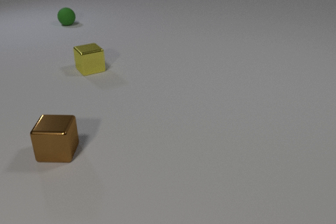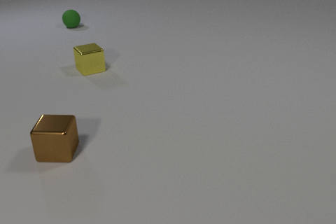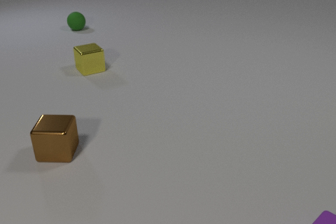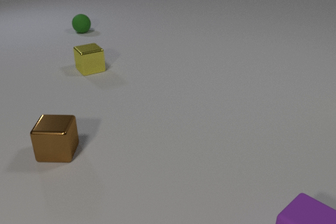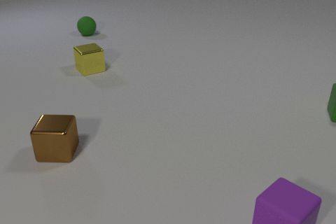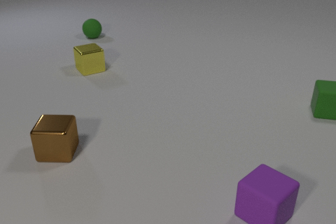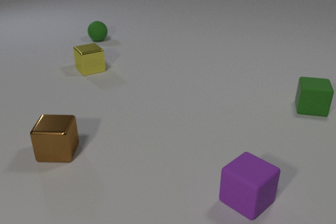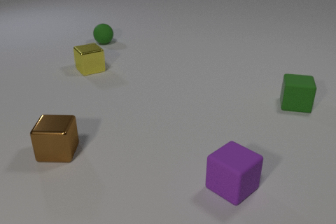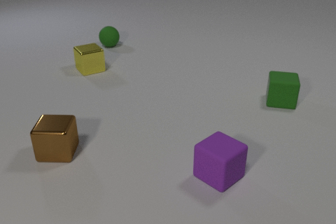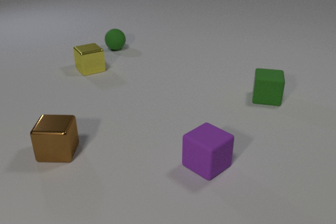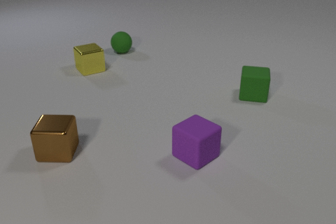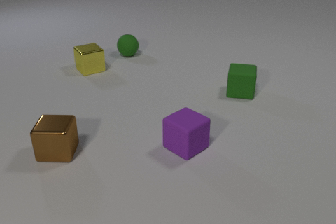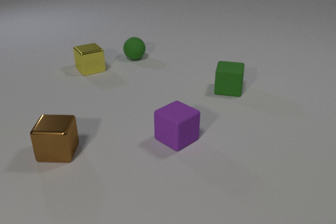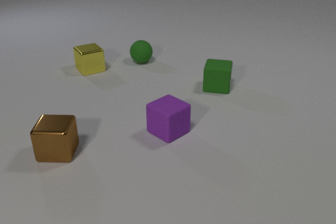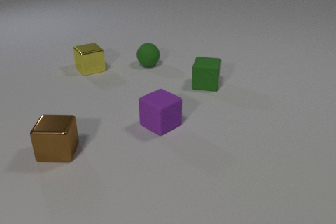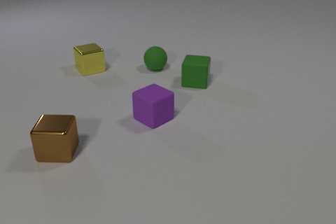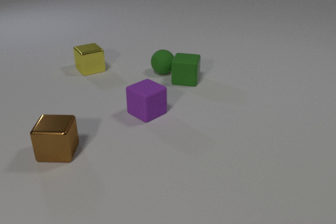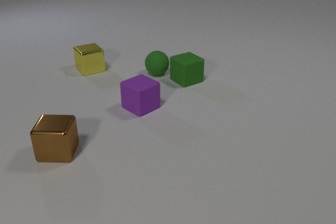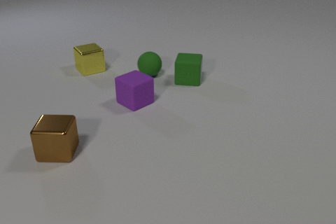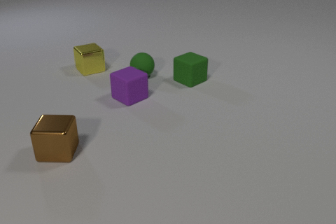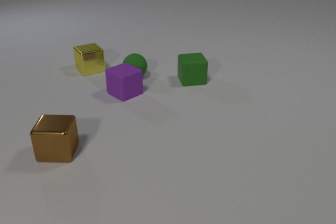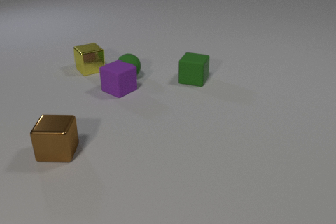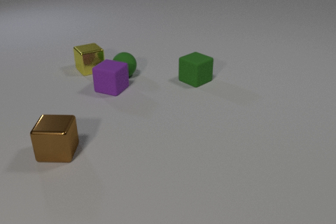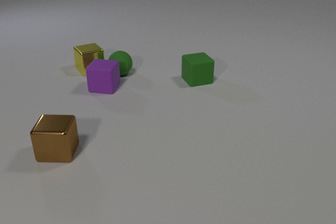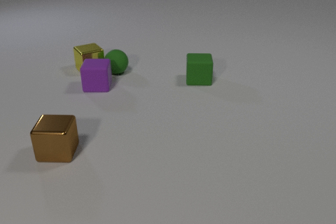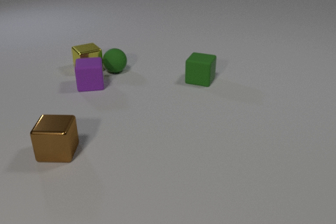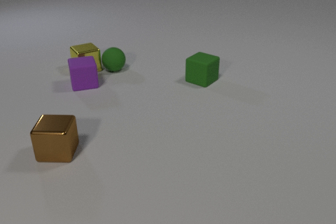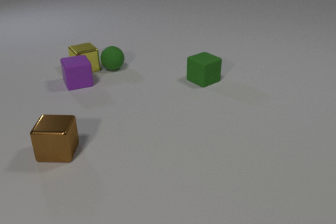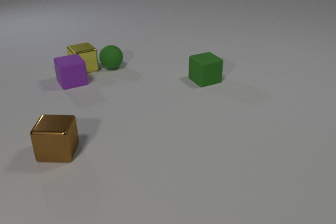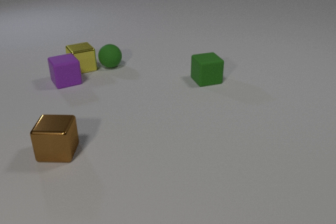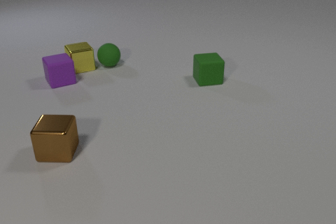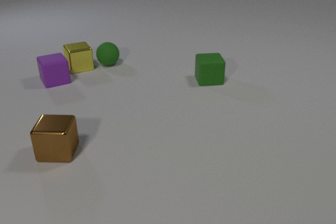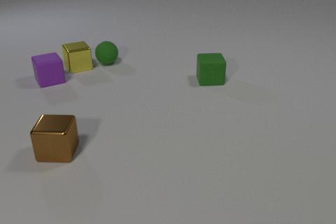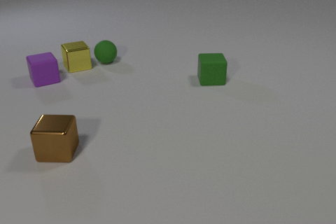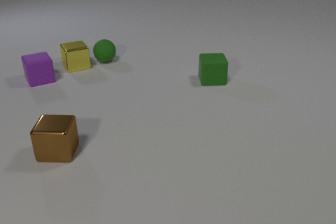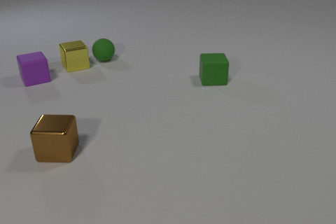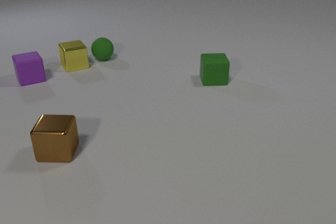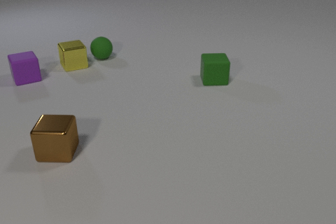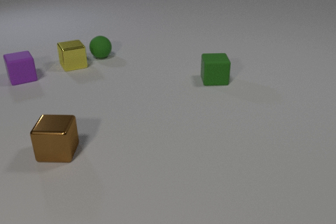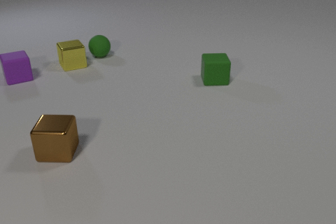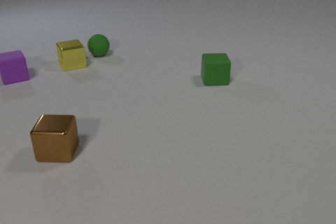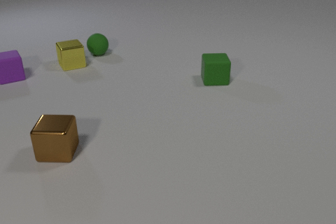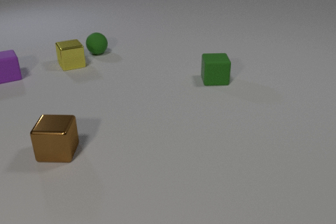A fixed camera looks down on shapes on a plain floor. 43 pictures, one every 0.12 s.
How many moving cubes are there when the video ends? 2.
How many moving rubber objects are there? 3.
How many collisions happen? 4.
0.00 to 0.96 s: The green rubber cube comes in at the right edge, slides to the left. The green rubber sphere rolls toward the camera and to the right. The purple rubber cube comes in at the bottom edge, slides to the left and away from the camera.
0.96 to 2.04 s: The green rubber cube slides to the left. The green rubber sphere rolls toward the camera and to the right. The purple rubber cube slides away from the camera and to the left. The green rubber cube and the green rubber sphere collide.
2.04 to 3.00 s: The green rubber cube slides to the right. The green rubber sphere rolls to the left. The purple rubber cube slides away from the camera and to the left, spins counterclockwise seen from above by about 45 degrees, its near face sliding to the right. The green rubber sphere and the purple rubber cube collide. The green rubber sphere and the yellow metal cube collide.
3.00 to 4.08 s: The green rubber cube slides to the right. The green rubber sphere rolls away from the camera. The purple rubber cube slides to the left and away from the camera. The yellow metal cube slides to the left and away from the camera. The purple rubber cube and the yellow metal cube collide.
4.08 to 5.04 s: The green rubber sphere rolls away from the camera. The purple rubber cube slides to the left and away from the camera. The yellow metal cube slides away from the camera.
